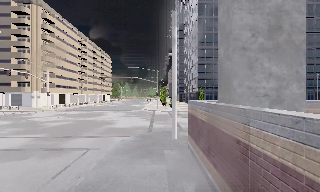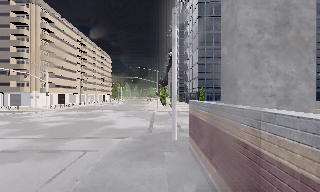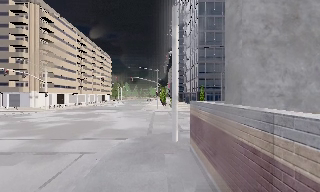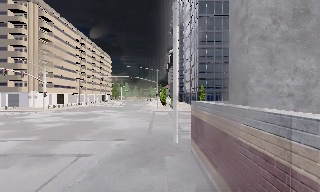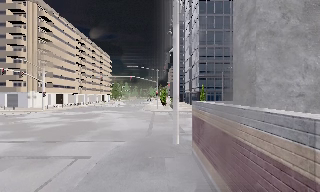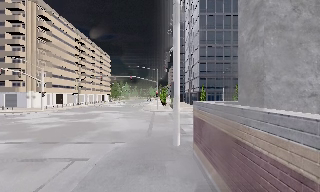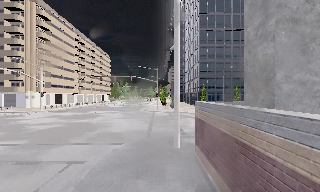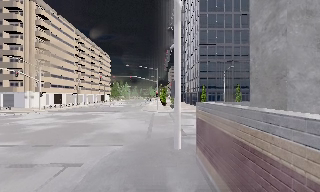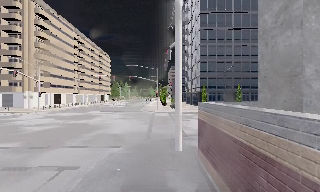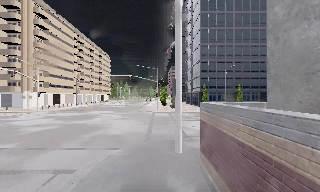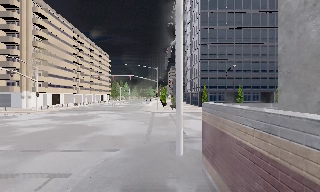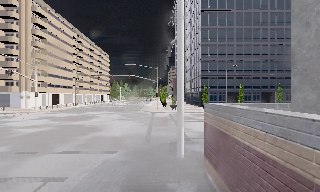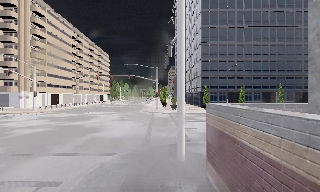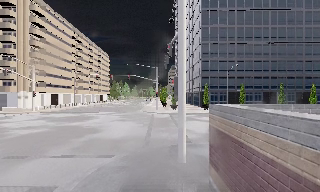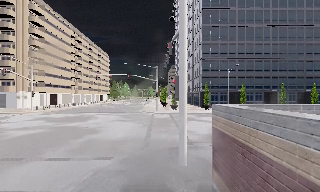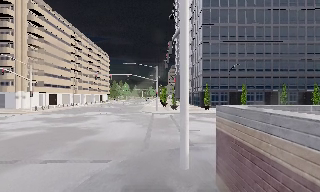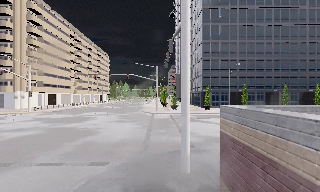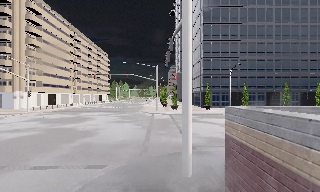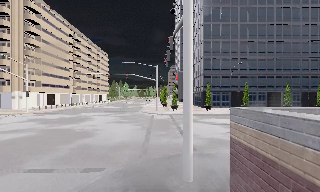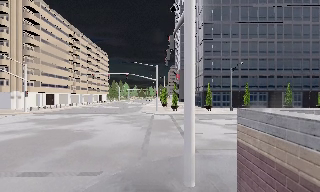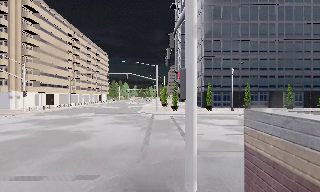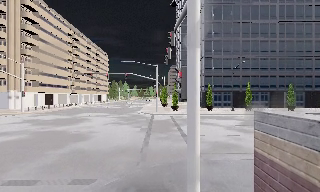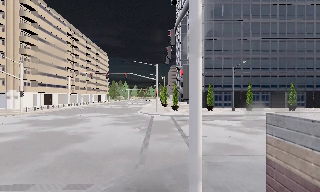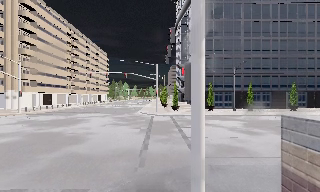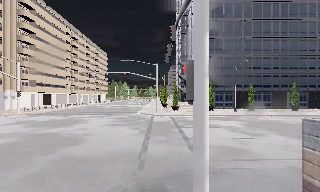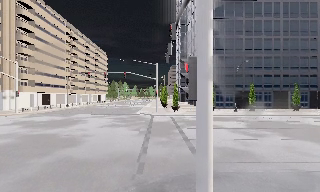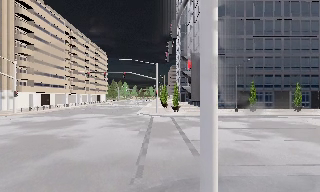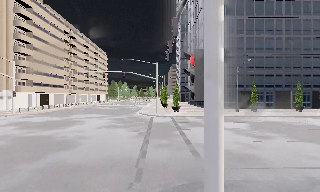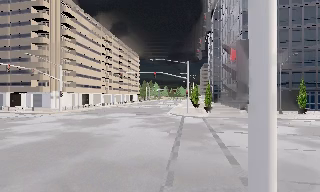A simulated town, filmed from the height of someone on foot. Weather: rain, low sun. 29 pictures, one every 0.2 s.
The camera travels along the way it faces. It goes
forward.
0.0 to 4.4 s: The camera travels forward, about 6 m, so what stands in front looms larger.
4.4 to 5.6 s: The camera pans to its left, which is counterclockwise from overhead, by about 10 degrees. It travels forward, about 1.5 m, so what stands in front looms larger.
The film runs forward here.
